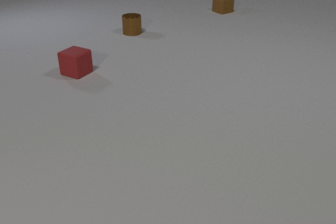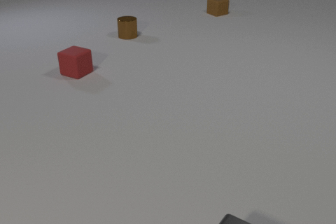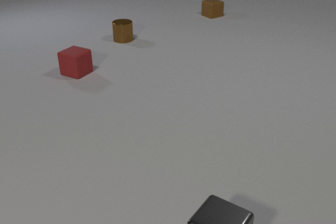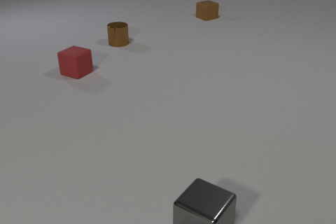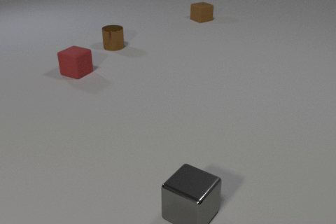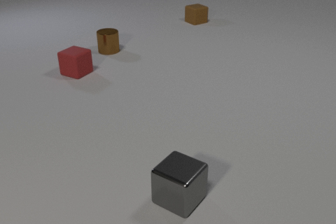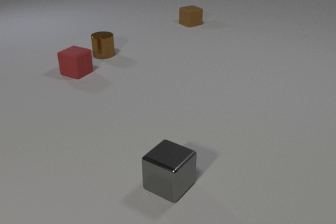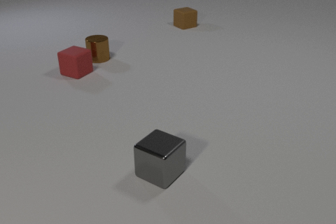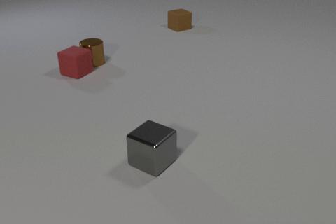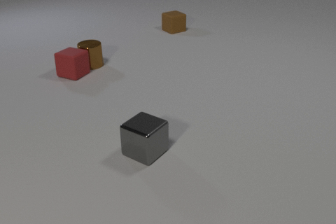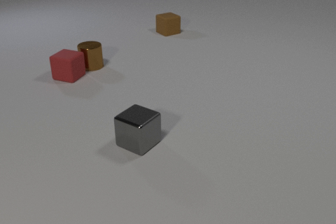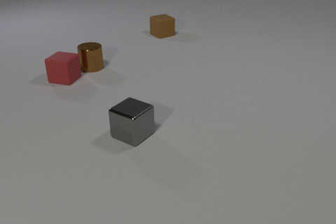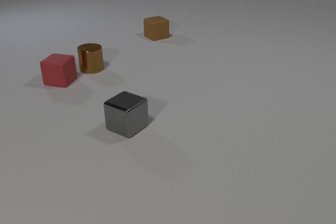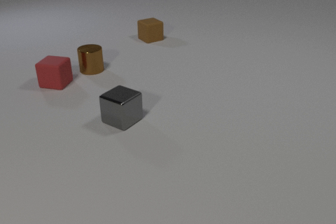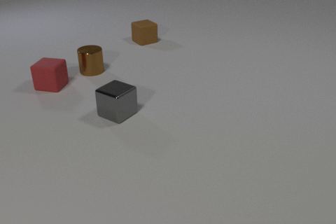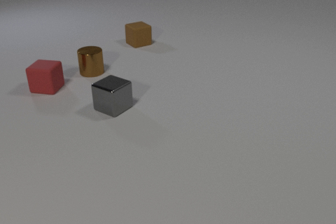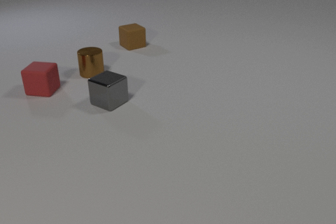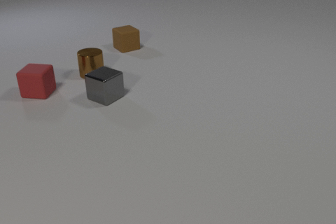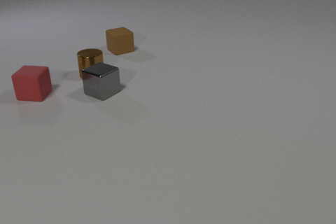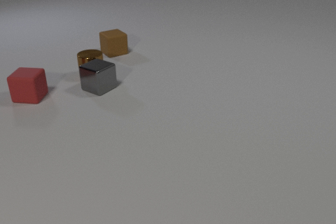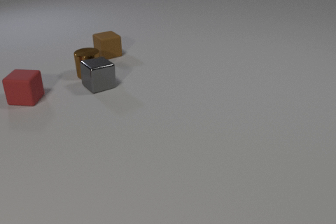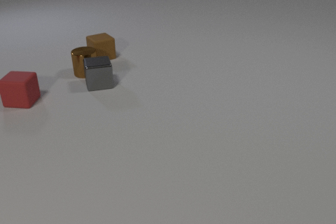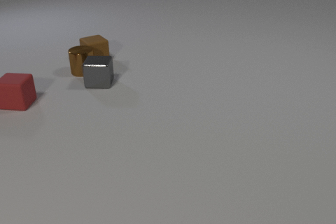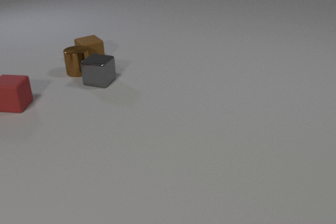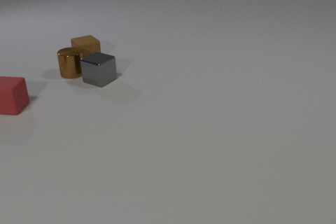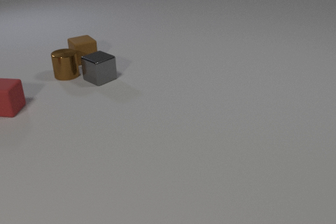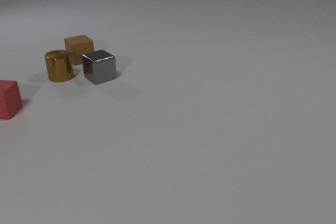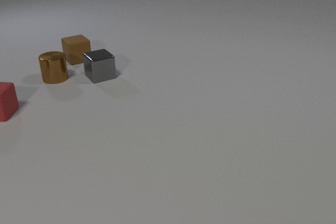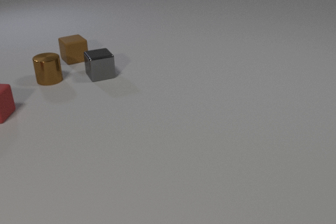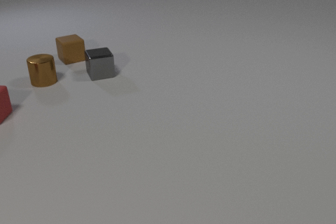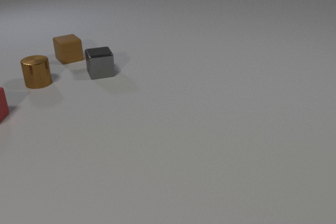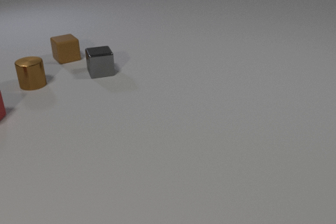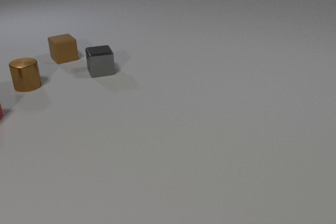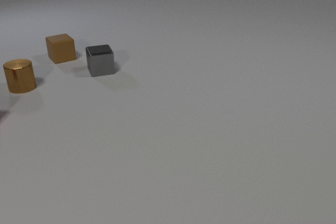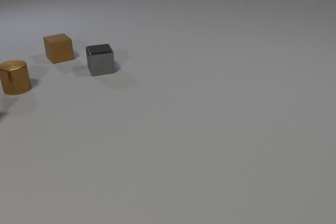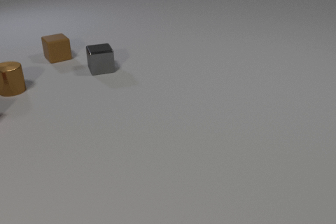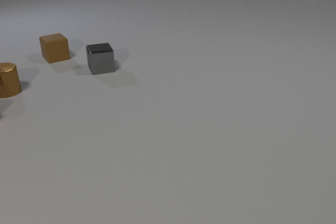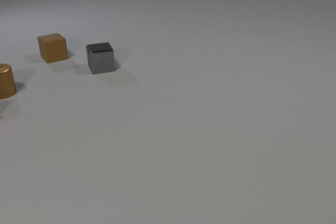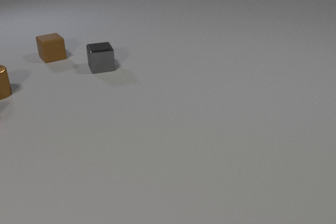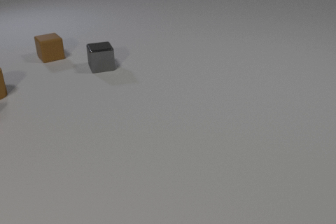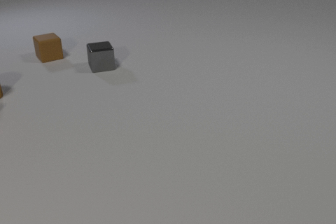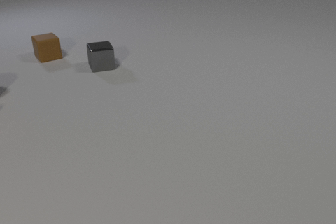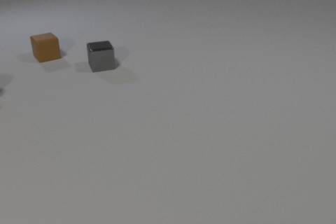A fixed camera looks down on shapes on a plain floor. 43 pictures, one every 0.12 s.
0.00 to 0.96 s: The brown metal cylinder slides toward the camera and to the left. The gray metal cube comes in at the bottom edge, slides away from the camera and to the left. The brown rubber cube slides toward the camera and to the left.
0.96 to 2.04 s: The brown metal cylinder slides toward the camera. The red rubber cube slides to the left and toward the camera, spins counterclockwise seen from above by about 15 degrees, its near face sliding to the right. The gray metal cube slides away from the camera. The brown rubber cube slides toward the camera and to the left. The brown metal cylinder and the red rubber cube collide.
2.04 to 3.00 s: The brown metal cylinder slides to the left. The red rubber cube slides to the left and toward the camera. The gray metal cube slides away from the camera, spins so that its near face slides to the left, clockwise seen from above. The brown rubber cube slides to the left and toward the camera. The brown metal cylinder and the gray metal cube collide. The brown metal cylinder and the brown rubber cube collide.
3.00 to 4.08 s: The brown metal cylinder slides to the left. The red rubber cube slides to the left and toward the camera, leaves at the left edge. The gray metal cube slides away from the camera, spins so that its near face slides to the left, clockwise seen from above. The brown rubber cube slides to the left and away from the camera.
4.08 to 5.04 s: The brown metal cylinder slides to the left, leaves at the left edge. The gray metal cube slides away from the camera. The brown rubber cube slides to the left and away from the camera.
What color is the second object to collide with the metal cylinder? gray.
What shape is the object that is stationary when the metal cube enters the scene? cube.
Are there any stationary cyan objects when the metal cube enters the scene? no.
